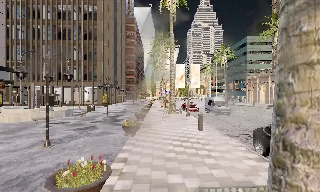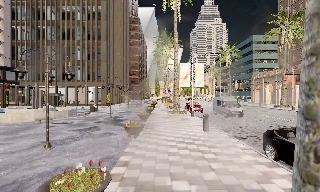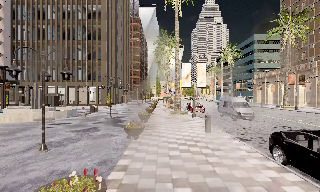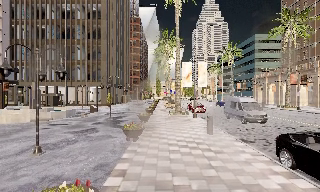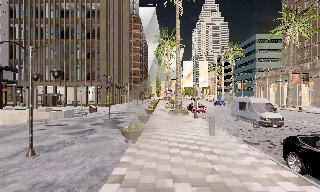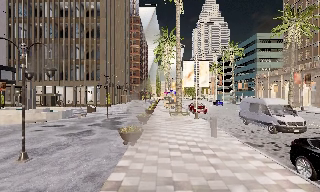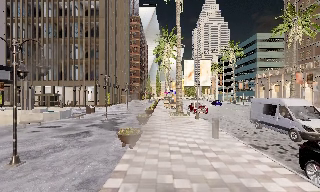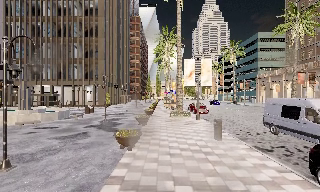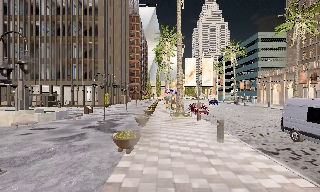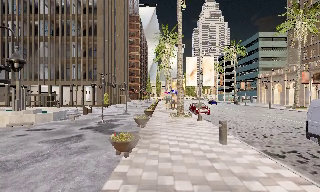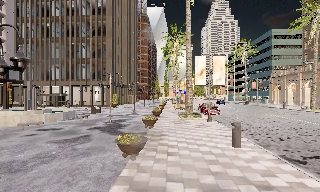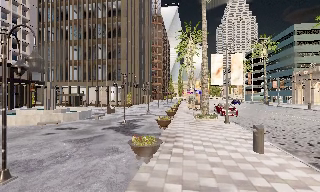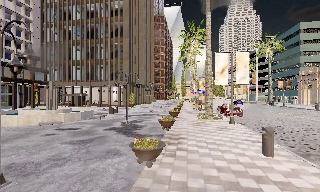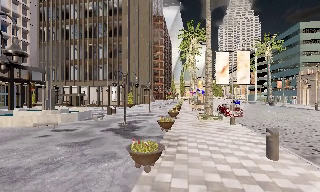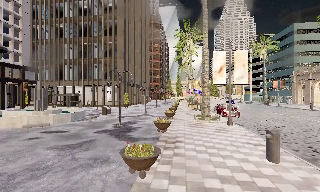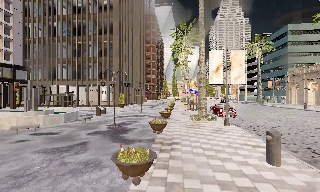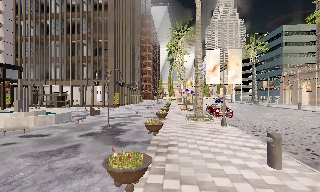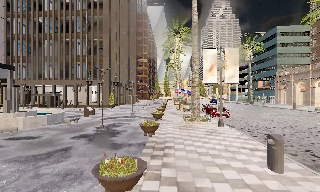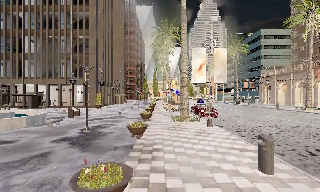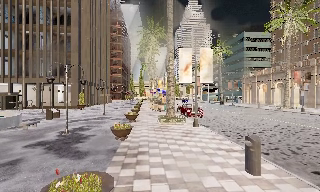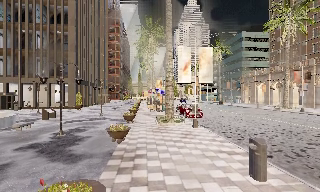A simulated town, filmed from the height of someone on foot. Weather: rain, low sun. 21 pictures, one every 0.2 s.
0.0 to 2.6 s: The scene slides to the right, as the camera pans about 10 degrees to its left. It travels forward, about 4.5 m, so what stands in front looms larger.
2.6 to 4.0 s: The camera pans to its right, which is clockwise from overhead, by about 15 degrees. It travels forward, about 2.5 m, so what stands in front looms larger.
The film runs forward here.
